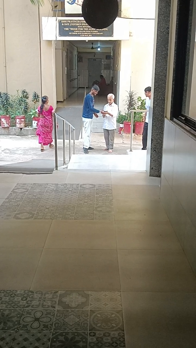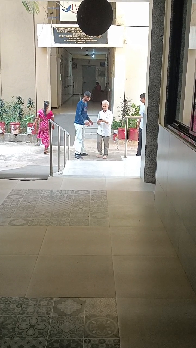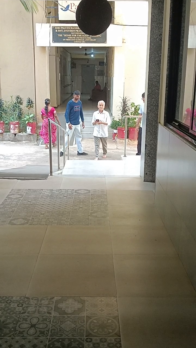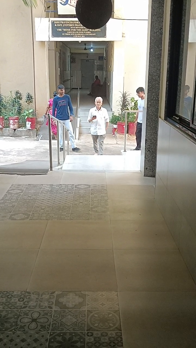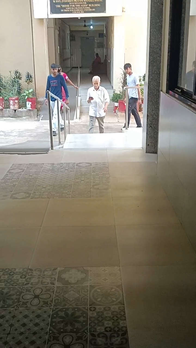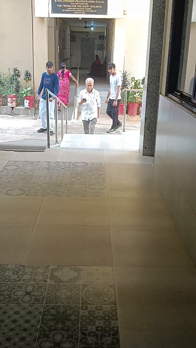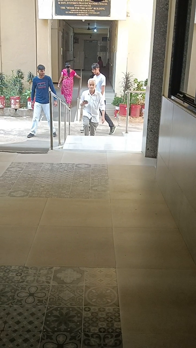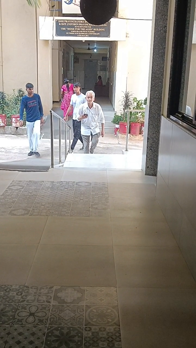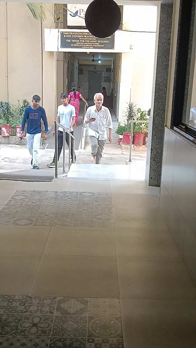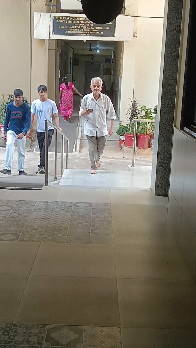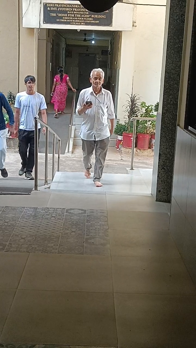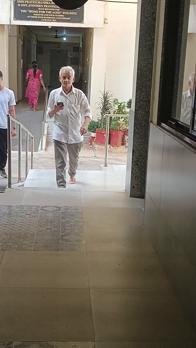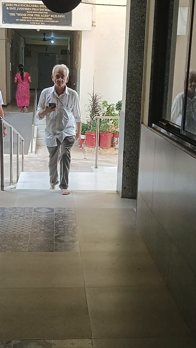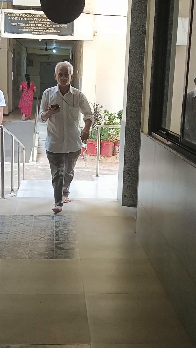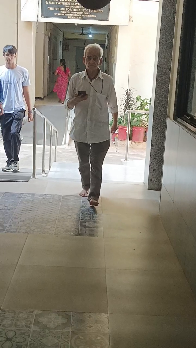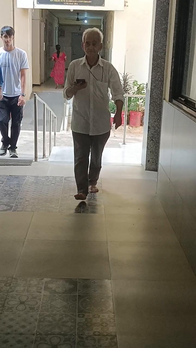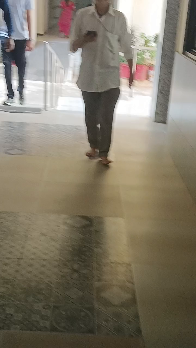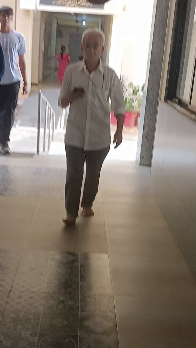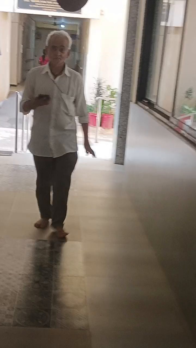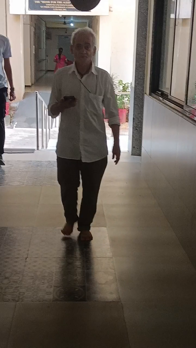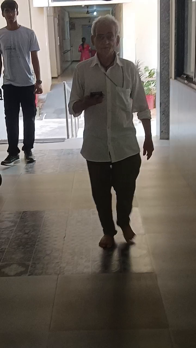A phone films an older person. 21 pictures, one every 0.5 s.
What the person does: Climbing stairs.
